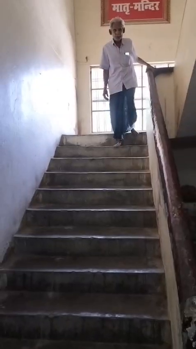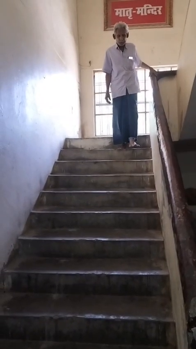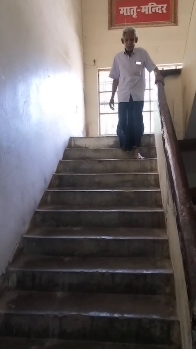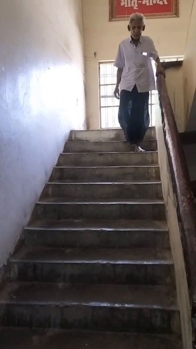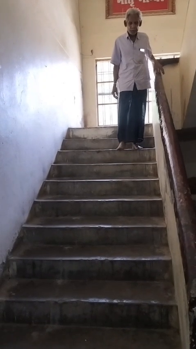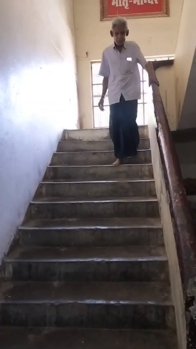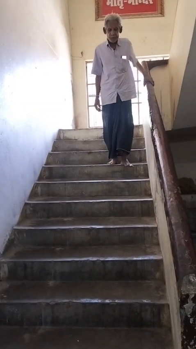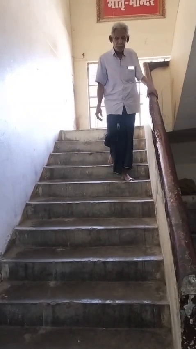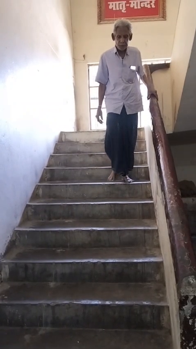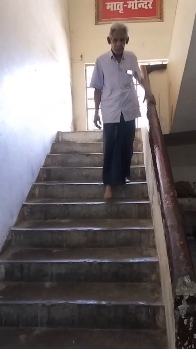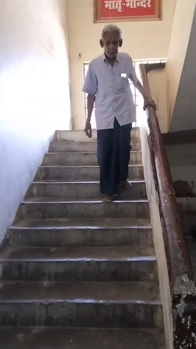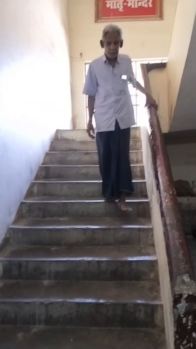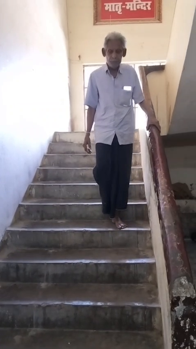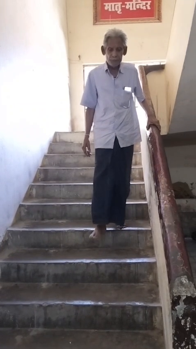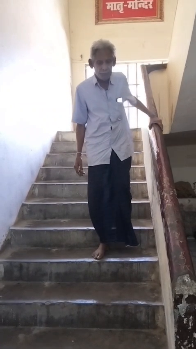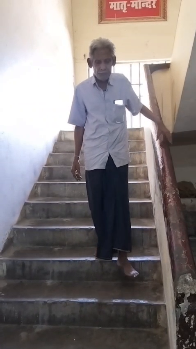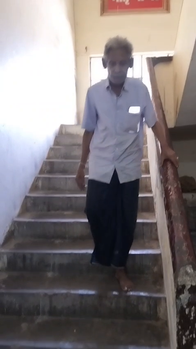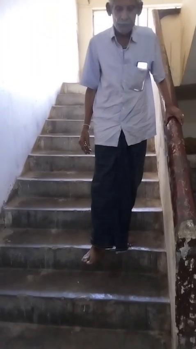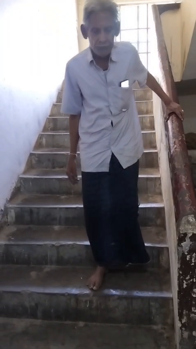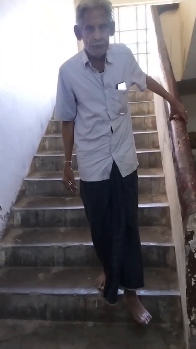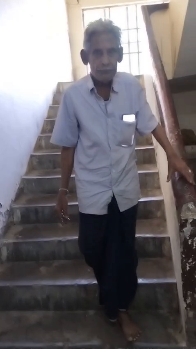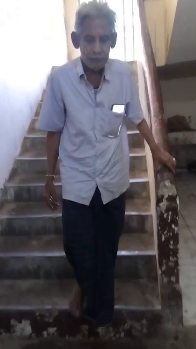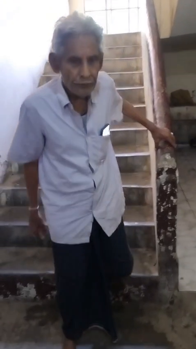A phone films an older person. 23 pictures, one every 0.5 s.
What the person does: Going down stairs.
